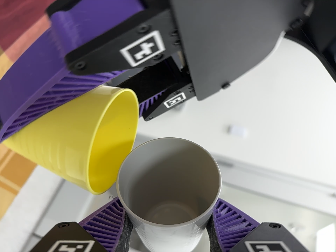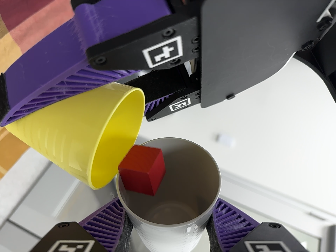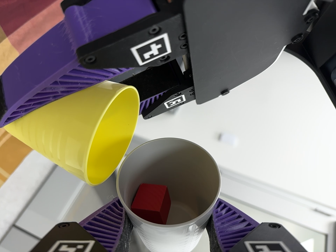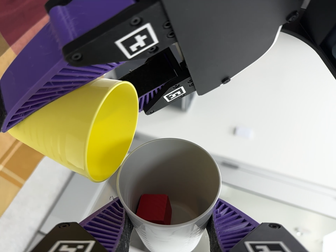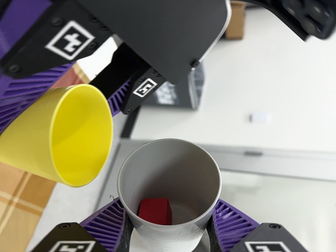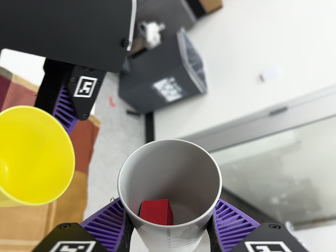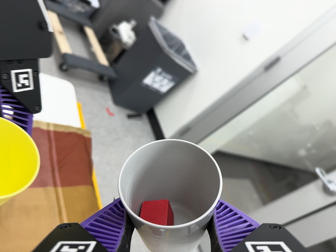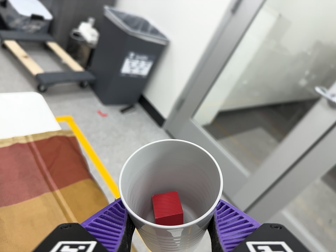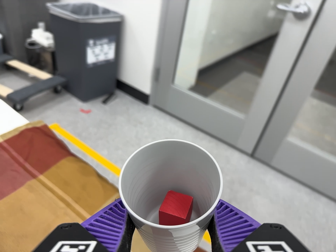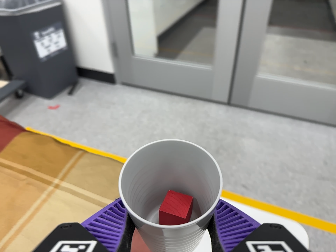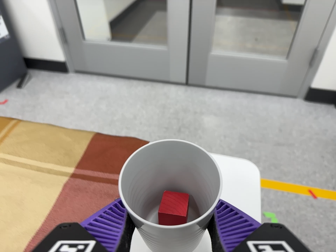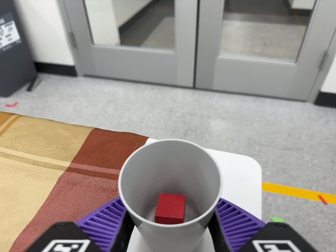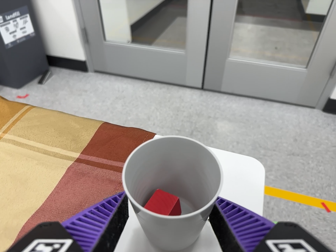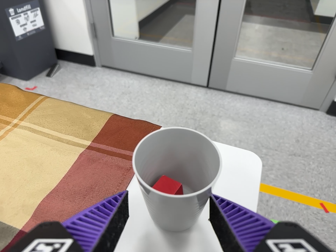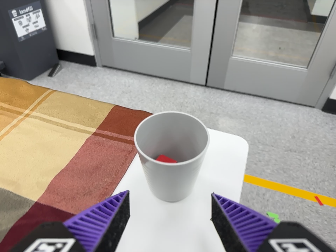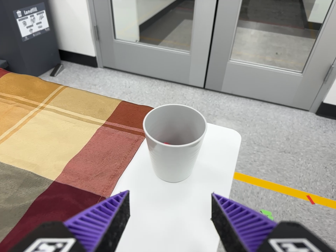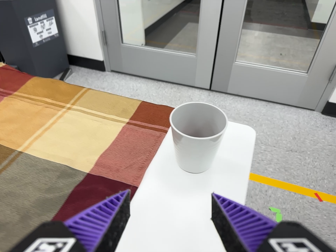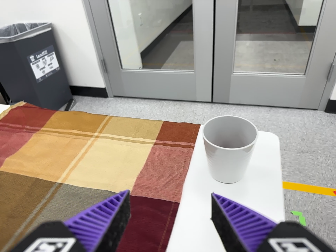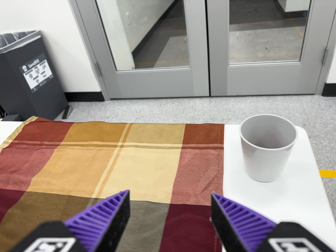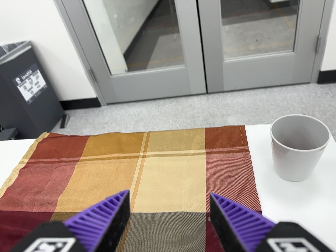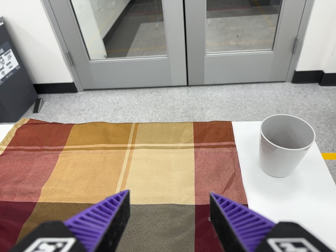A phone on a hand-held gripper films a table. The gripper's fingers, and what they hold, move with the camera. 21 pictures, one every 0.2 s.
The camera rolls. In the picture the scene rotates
counterclockwise.
0.0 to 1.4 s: The camera pans to its left by about 15 degrees. It travels to its right and toward the bottom of its view, about 24 cm. It rolls about its line of sight by about 75 degrees, and the scene rotates counterclockwise.
1.4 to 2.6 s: The camera travels toward the bottom of its view and to its right, about 28 cm, so close, fixed things drift upward. Its aim tips toward the bottom of its view by about 10 degrees, and the scene shifts upward. It rolls about its line of sight by about 35 degrees, and the scene rotates counterclockwise.
2.6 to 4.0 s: The camera travels to its left and backward, about 26 cm, so close, fixed things drift to the right. It rolls about its line of sight by about 15 degrees, and the scene rotates counterclockwise.
The film runs backward here.
